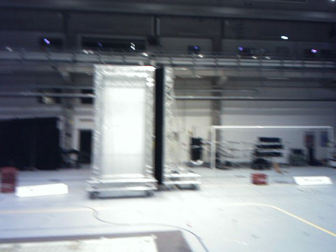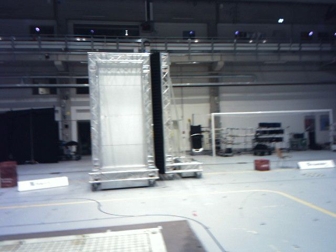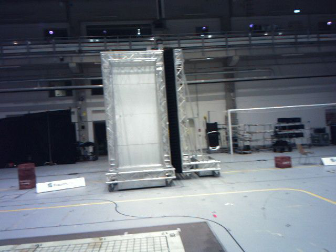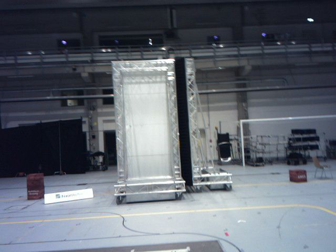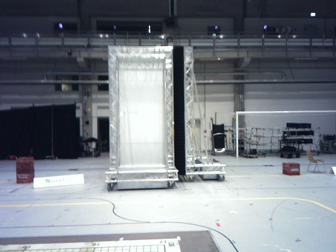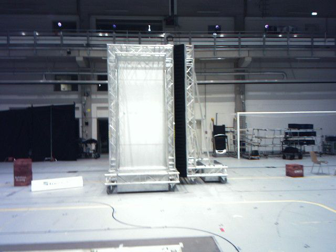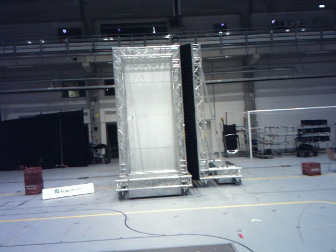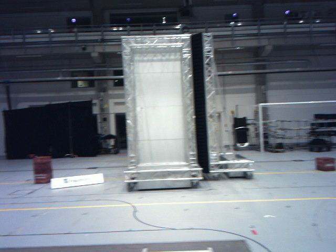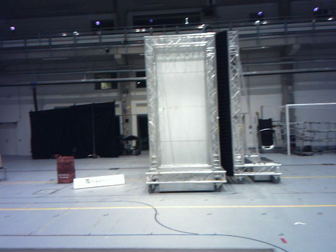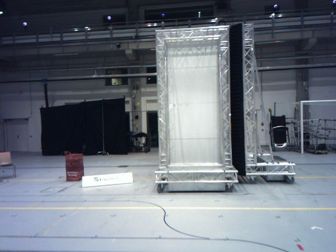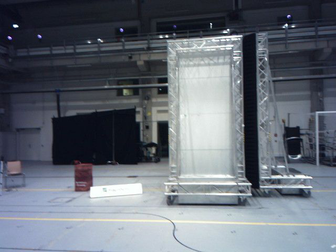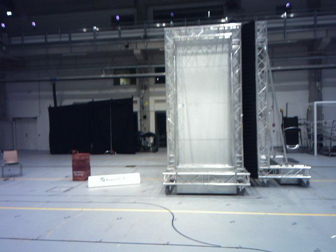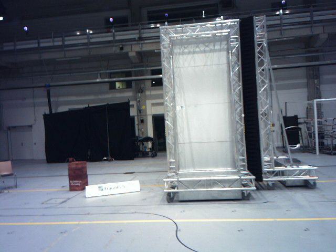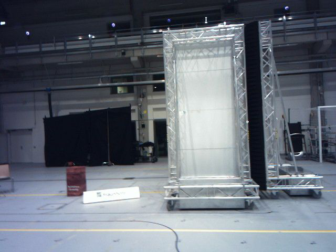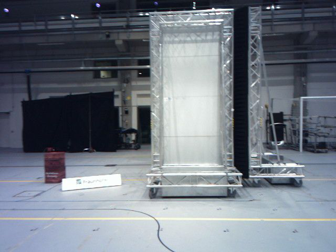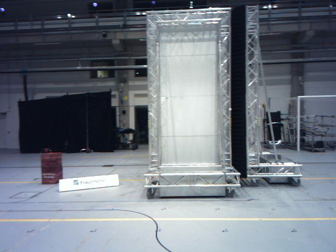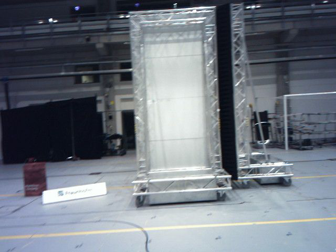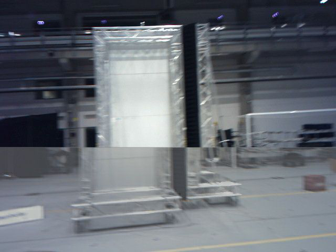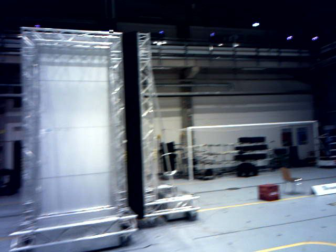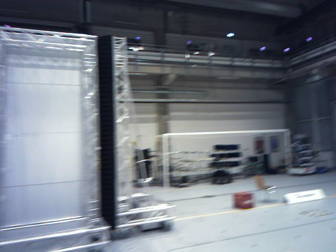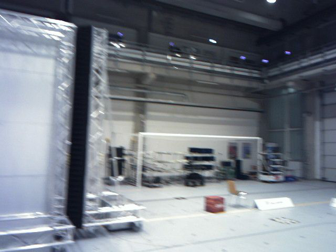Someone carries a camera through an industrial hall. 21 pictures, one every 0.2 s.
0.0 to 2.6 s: The scene slides to the right, as the camera pans about 15 degrees to its left. It travels forward, about 2.6 m, so what stands in front looms larger.
2.6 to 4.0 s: The scene slides to the left, as the camera pans about 35 degrees to its right. It travels forward, about 1.4 m. It gains speed.
The film runs forward here.
